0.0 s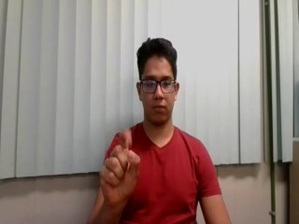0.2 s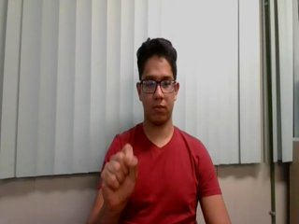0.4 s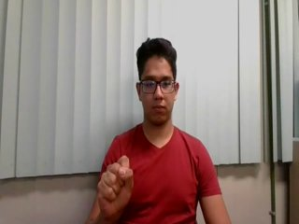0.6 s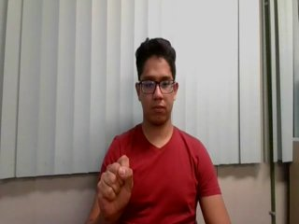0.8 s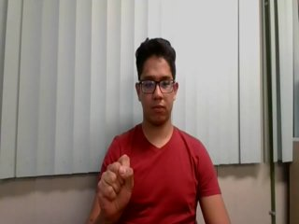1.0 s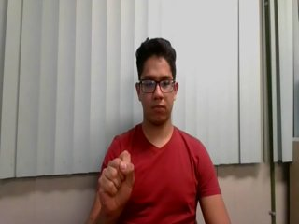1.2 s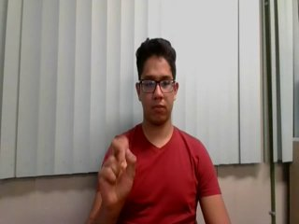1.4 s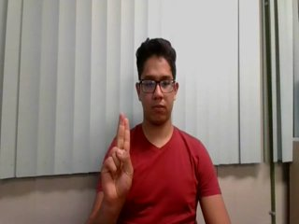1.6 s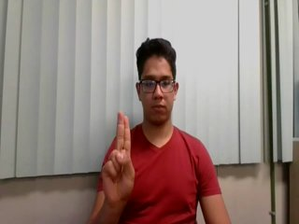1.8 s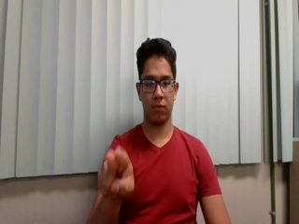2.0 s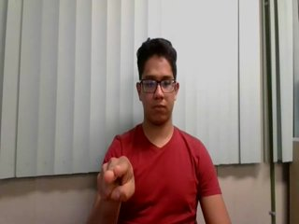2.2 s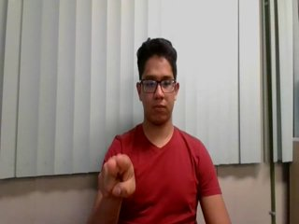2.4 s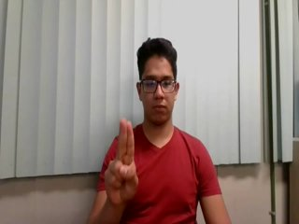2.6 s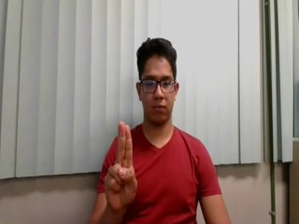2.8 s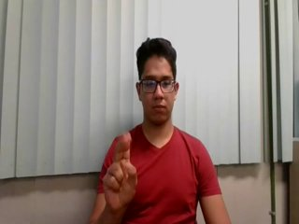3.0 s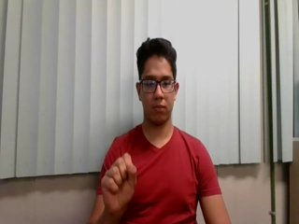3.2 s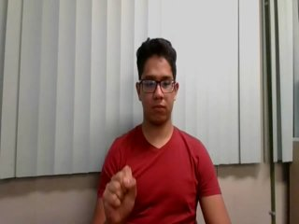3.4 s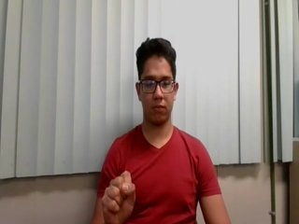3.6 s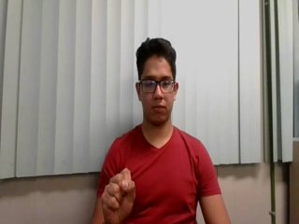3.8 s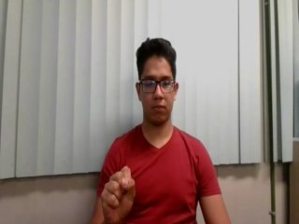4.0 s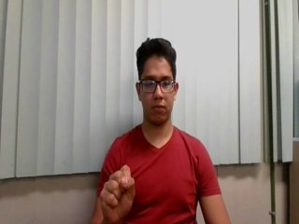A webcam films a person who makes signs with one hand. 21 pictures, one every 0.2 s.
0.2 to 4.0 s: Click with two fingers.
